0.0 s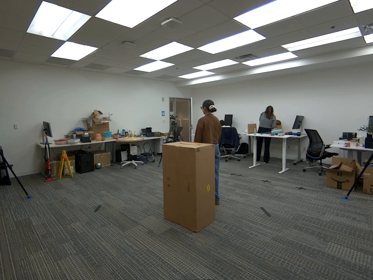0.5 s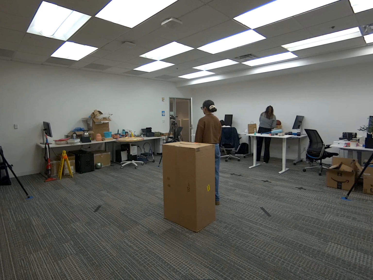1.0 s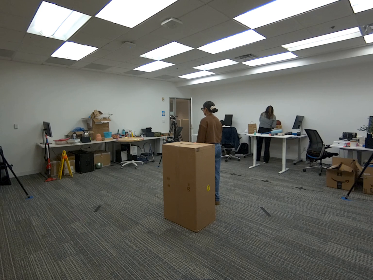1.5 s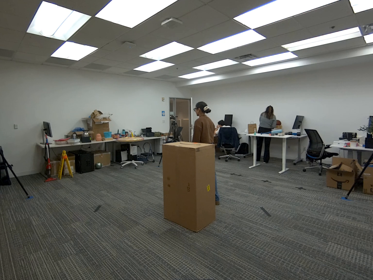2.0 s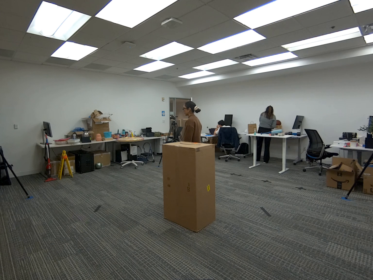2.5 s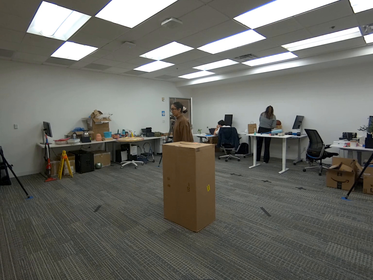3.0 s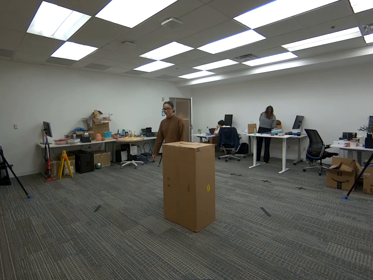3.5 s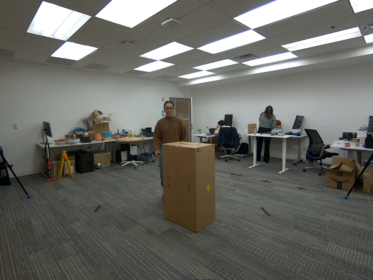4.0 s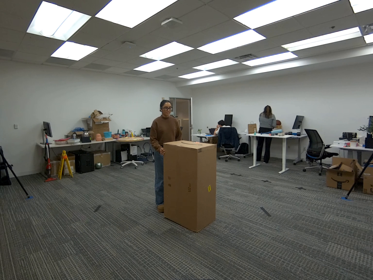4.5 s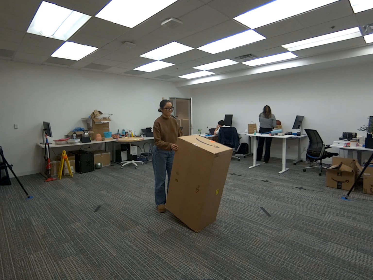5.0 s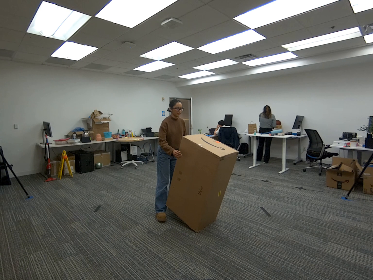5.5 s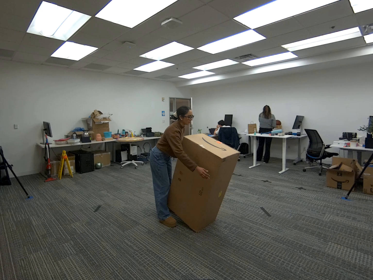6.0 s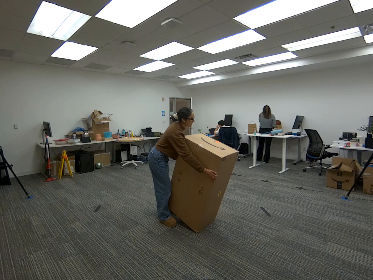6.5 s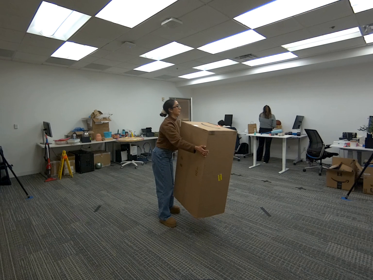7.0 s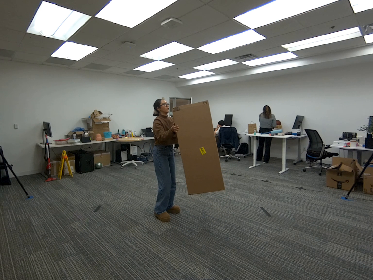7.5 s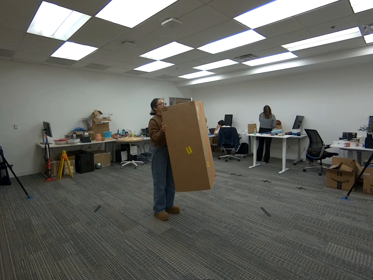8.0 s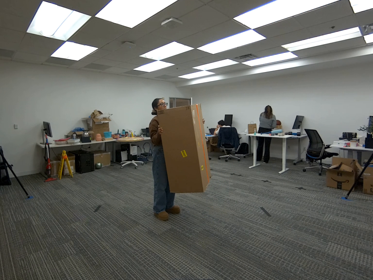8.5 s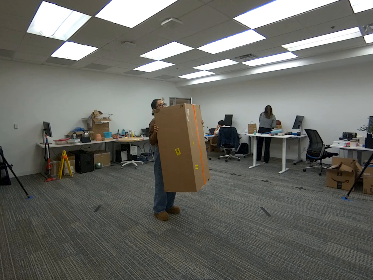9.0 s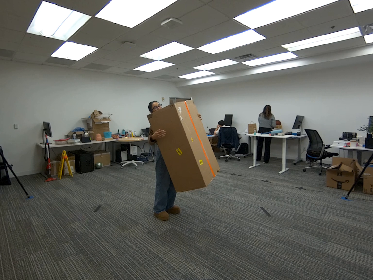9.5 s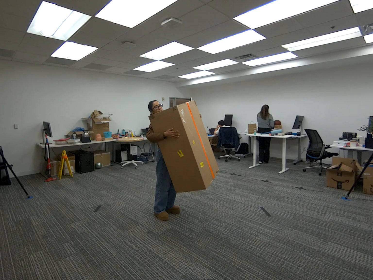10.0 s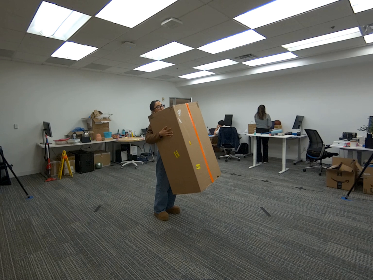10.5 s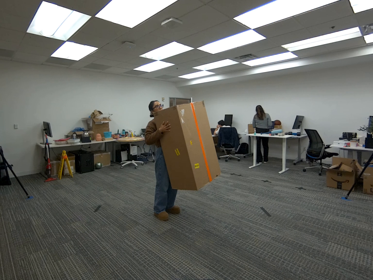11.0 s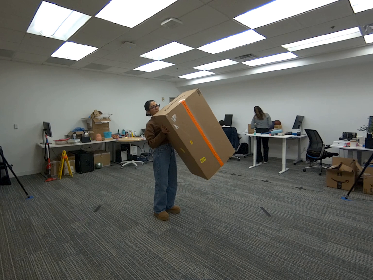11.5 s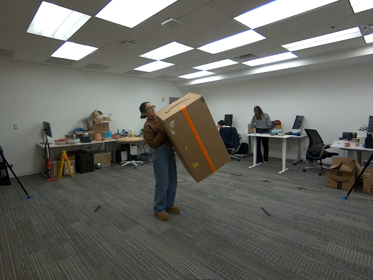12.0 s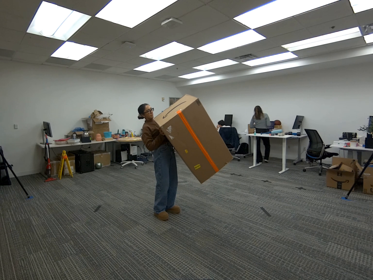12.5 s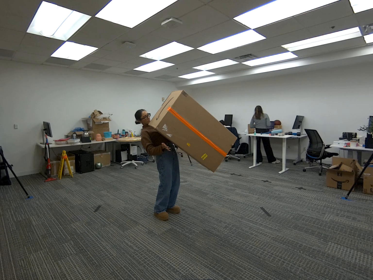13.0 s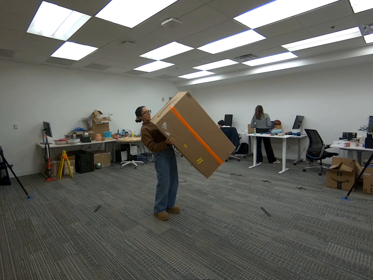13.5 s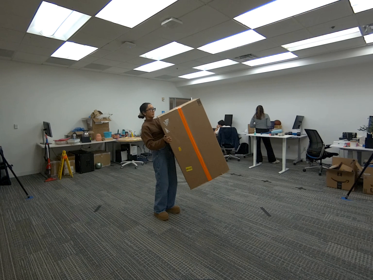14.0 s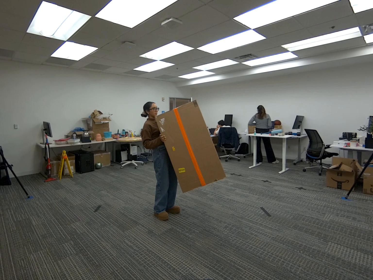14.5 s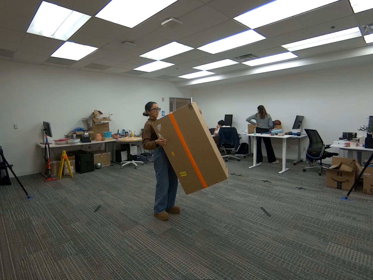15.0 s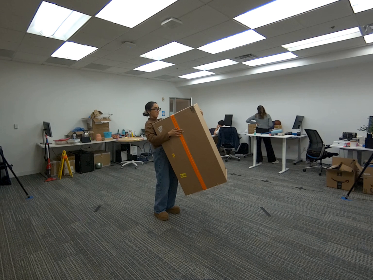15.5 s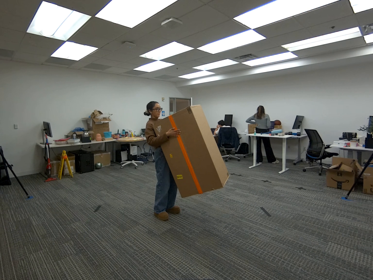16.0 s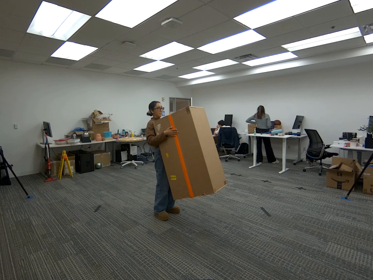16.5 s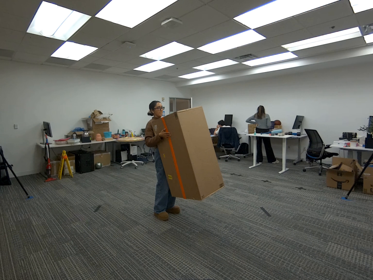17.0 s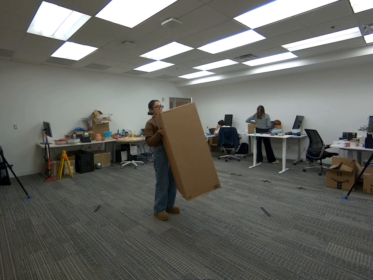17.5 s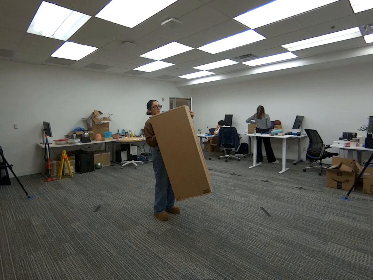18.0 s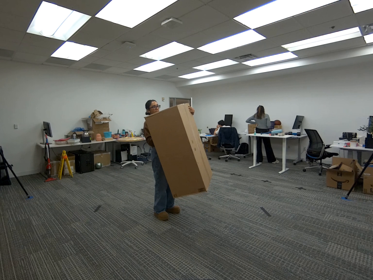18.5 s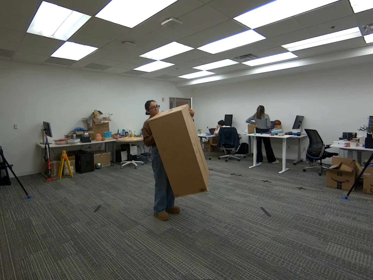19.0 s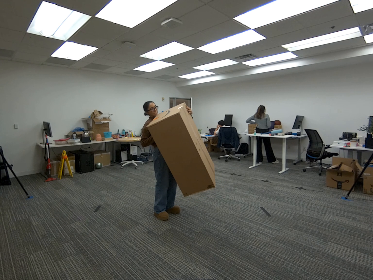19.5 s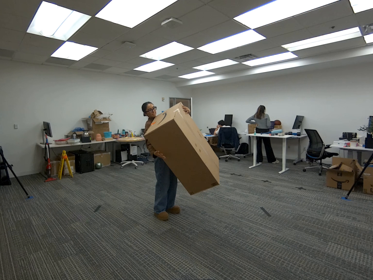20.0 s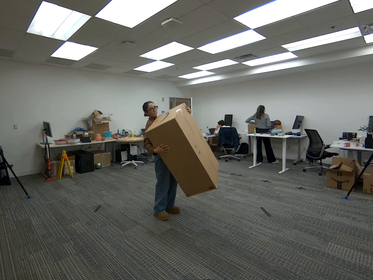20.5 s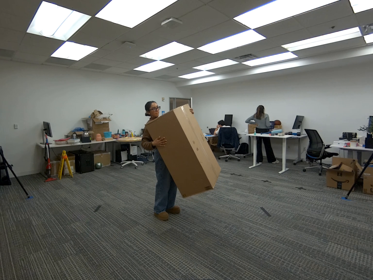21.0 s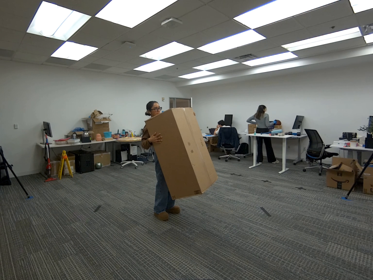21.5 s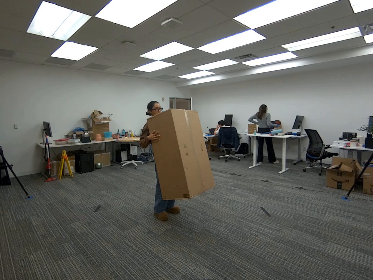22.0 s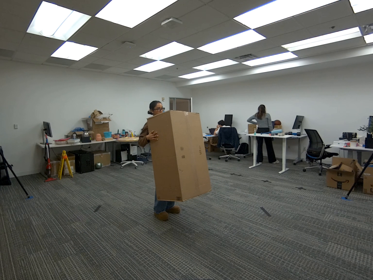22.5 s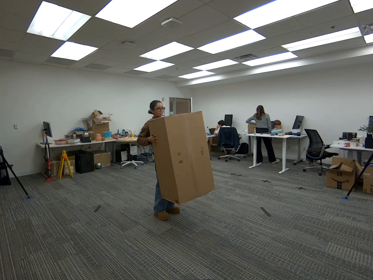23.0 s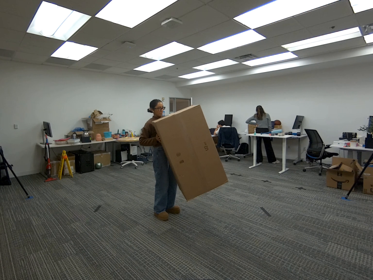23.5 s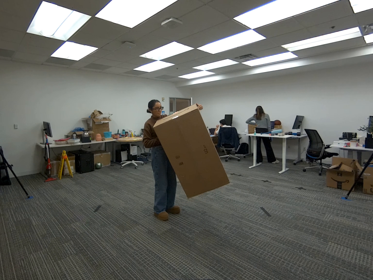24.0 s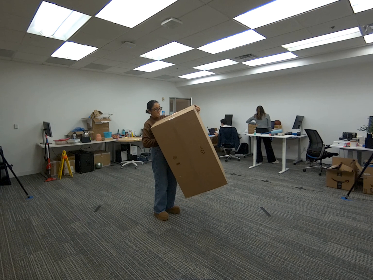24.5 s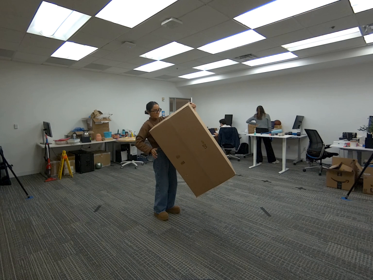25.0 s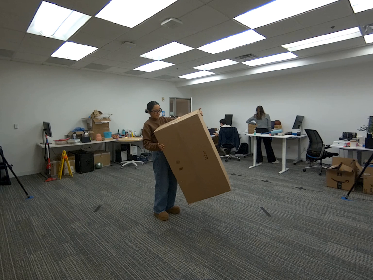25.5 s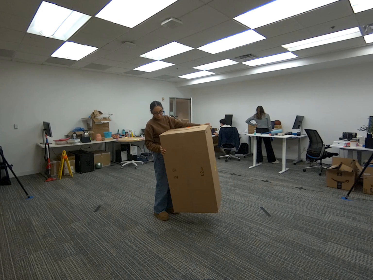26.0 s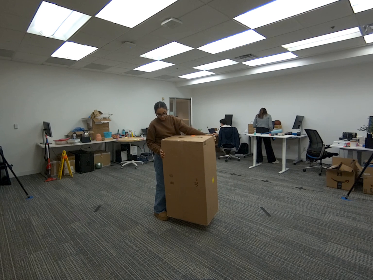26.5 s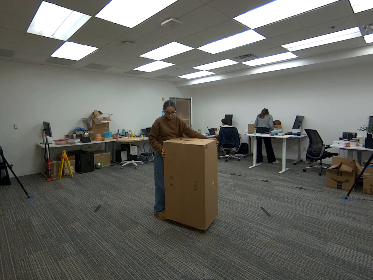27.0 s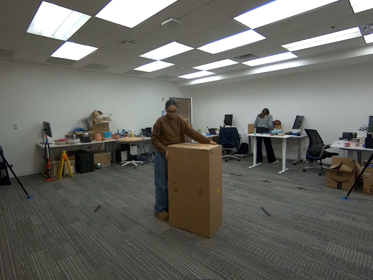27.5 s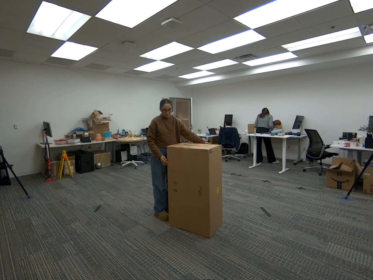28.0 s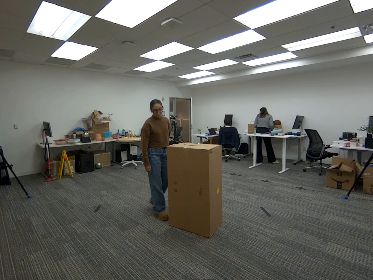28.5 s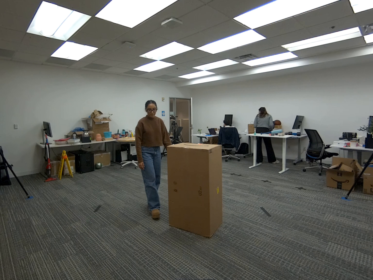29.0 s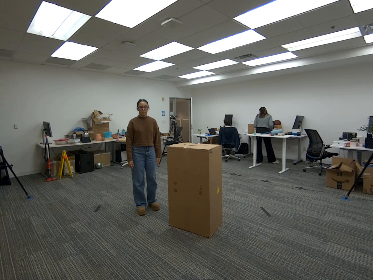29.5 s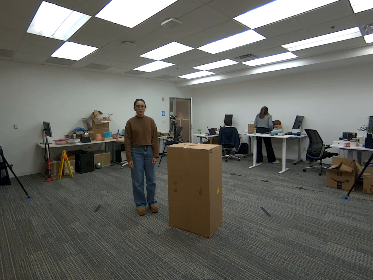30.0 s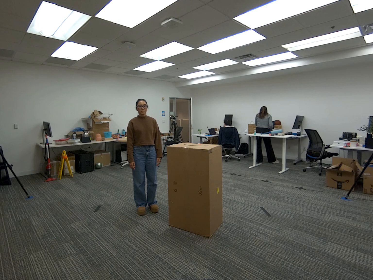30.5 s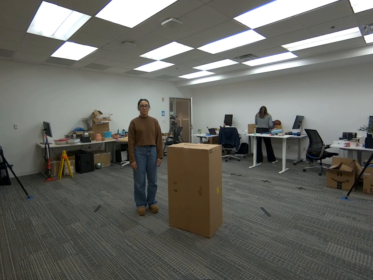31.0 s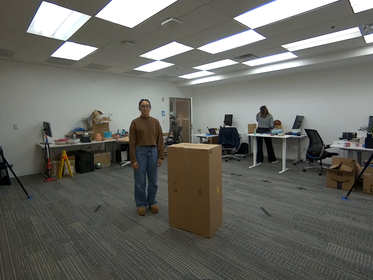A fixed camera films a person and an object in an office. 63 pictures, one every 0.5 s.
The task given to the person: Walk to the giant cardboard box on the ground and pick it up with both hands. Hold the box vertically in front of you and rotate it in place in midair. When you are finished, lower the box and place it back on the ground.
